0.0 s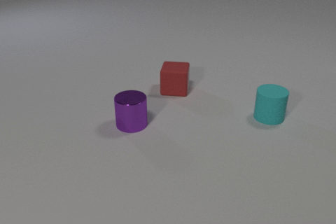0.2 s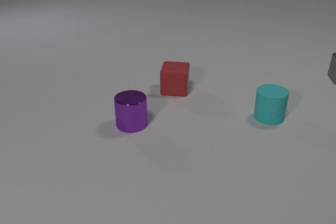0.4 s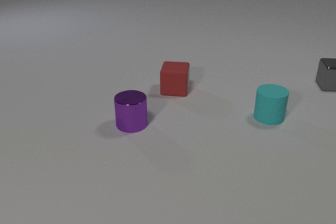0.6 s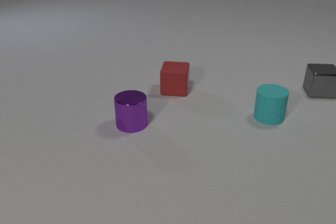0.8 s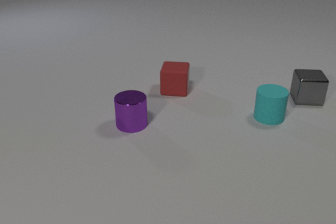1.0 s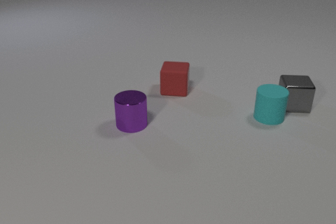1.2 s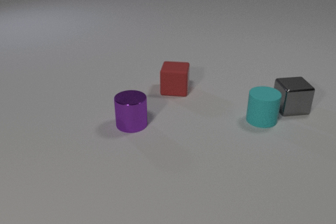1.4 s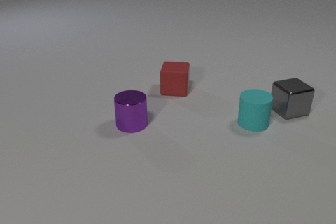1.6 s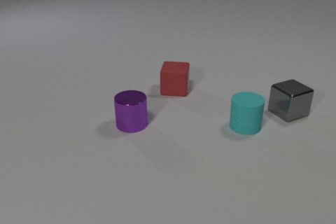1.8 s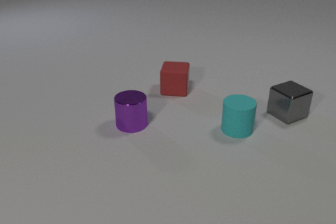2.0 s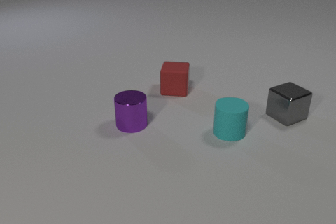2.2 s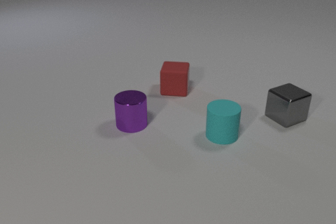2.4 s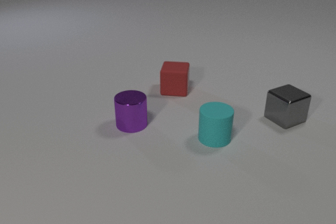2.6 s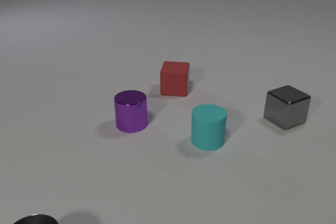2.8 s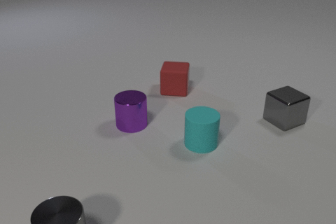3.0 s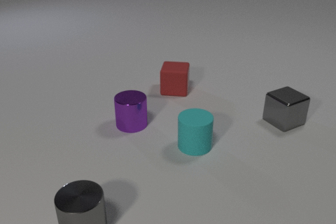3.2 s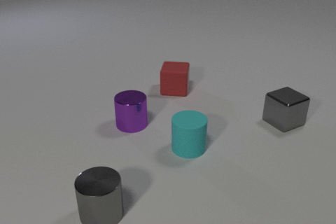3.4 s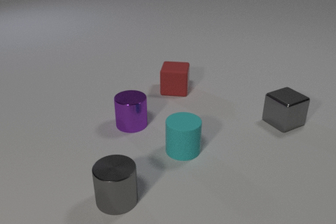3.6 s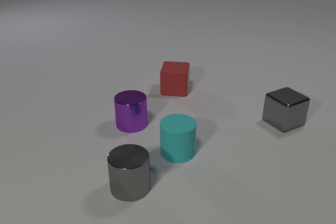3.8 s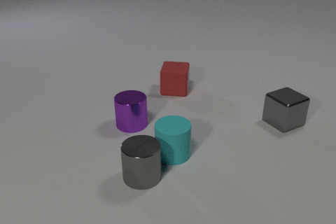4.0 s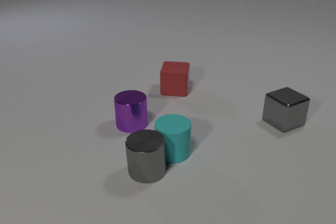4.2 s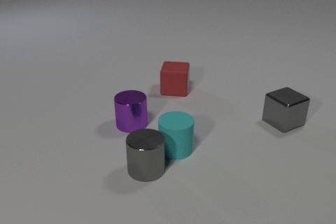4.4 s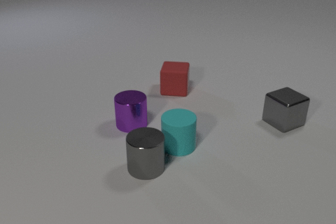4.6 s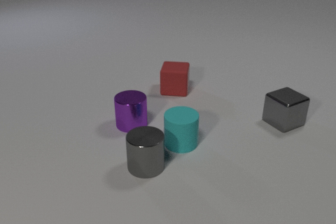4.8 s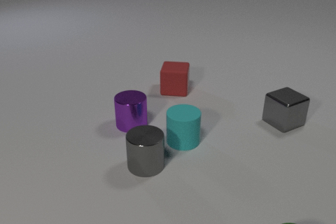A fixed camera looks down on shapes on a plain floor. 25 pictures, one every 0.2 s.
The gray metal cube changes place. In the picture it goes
toward the camera.
0.0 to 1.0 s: The gray metal cube comes in at the right edge, slides toward the camera and to the left.
1.0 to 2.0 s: The gray metal cube slides toward the camera, spins so that its near face slides to the right, counterclockwise seen from above. The cyan rubber cylinder slides toward the camera and to the left. The gray metal cube and the cyan rubber cylinder collide.
2.0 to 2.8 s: The gray metal cube slides toward the camera. The cyan rubber cylinder slides to the left and toward the camera. The gray metal cylinder comes in at the bottom edge, slides to the right and away from the camera.
2.8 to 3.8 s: The cyan rubber cylinder slides to the left and toward the camera. The gray metal cylinder slides away from the camera and to the right.
3.8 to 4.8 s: The cyan rubber cylinder slides away from the camera and to the right. The gray metal cylinder slides away from the camera. The cyan rubber cylinder and the gray metal cylinder collide.
How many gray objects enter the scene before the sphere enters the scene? 2.
What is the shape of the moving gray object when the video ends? cylinder.
Are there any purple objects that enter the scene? no.
